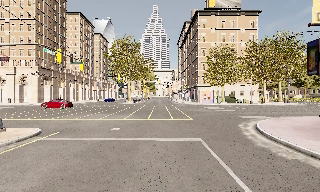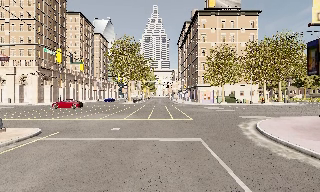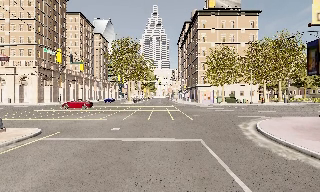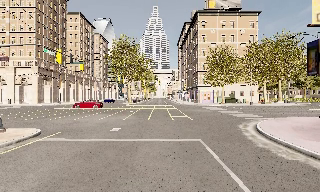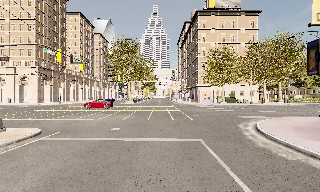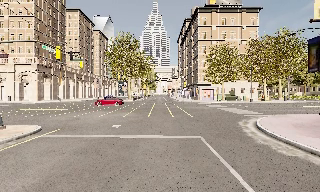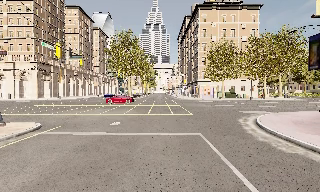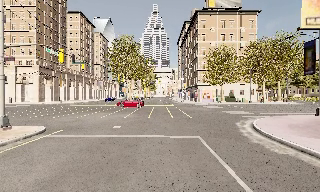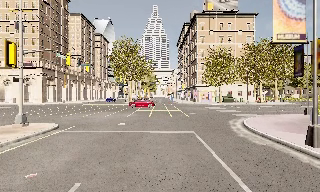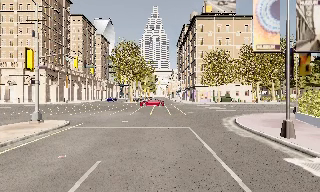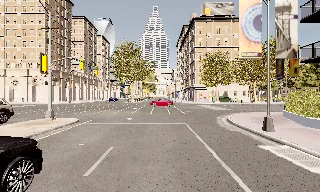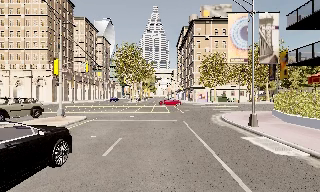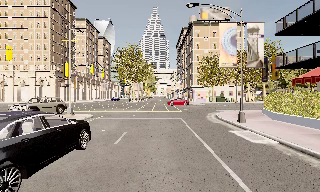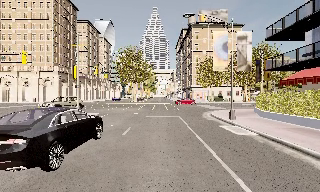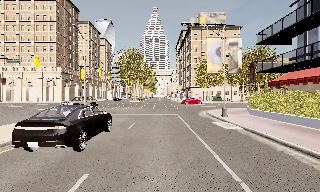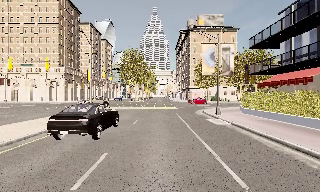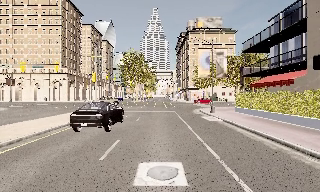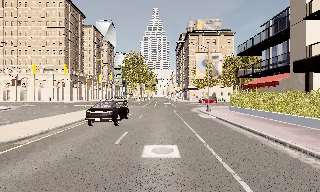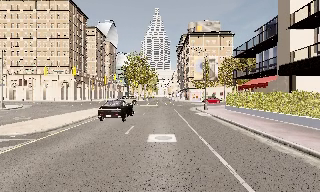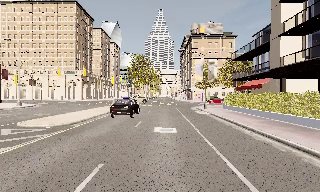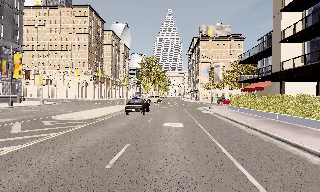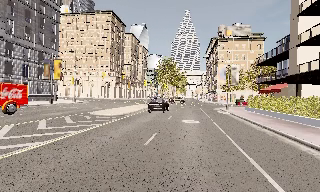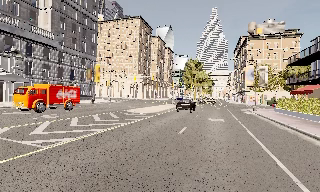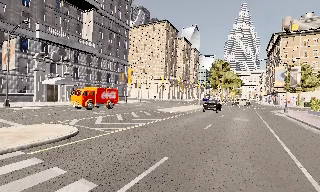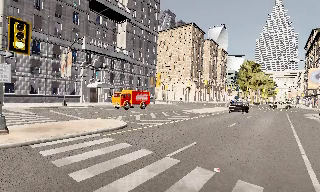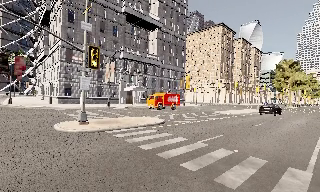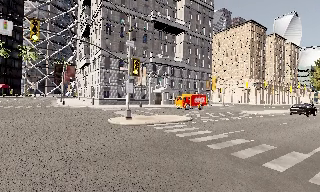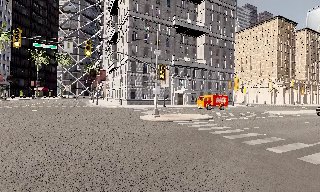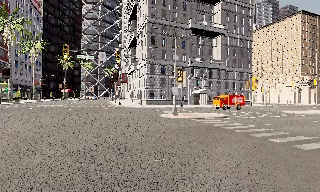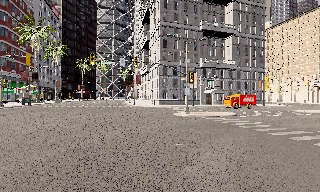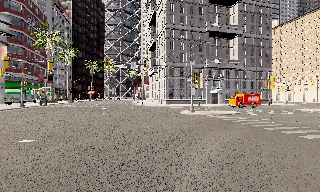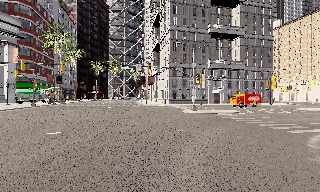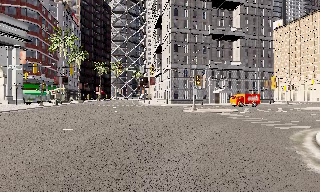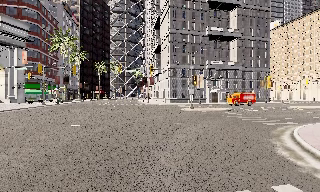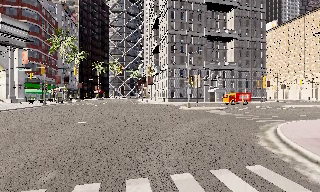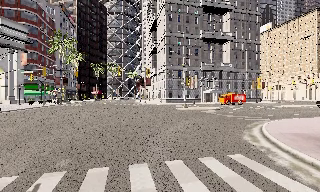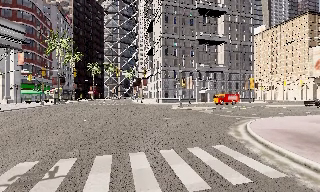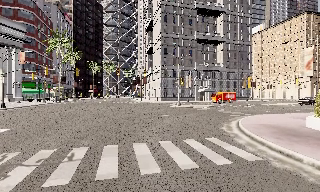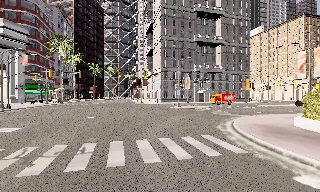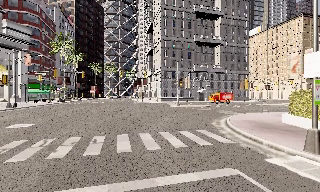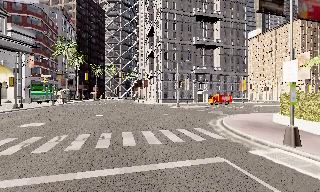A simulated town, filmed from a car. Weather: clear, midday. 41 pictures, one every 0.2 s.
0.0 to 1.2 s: The camera keeps its place and its aim.
1.2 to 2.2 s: The camera travels backward, about 5 m, so what stands in front gets smaller. It gains speed.
2.2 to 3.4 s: The camera travels backward, about 9 m, so what stands in front gets smaller.
3.4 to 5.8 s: The camera swings to its left by about 75 degrees, and the scene slides to the right. It travels backward, about 20 m.
5.8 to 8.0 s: The camera travels backward, about 11 m, so what stands in front gets smaller.
The film runs backward here.
